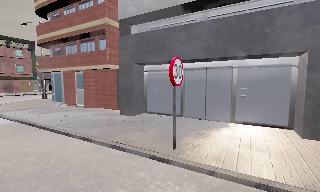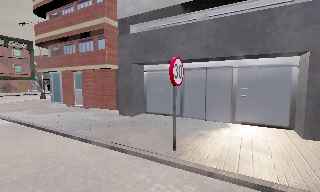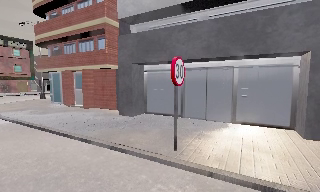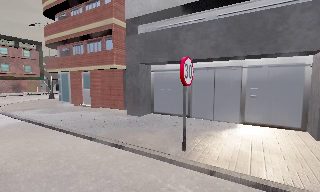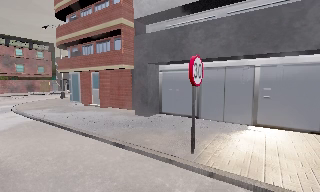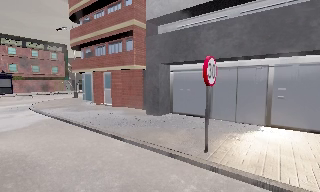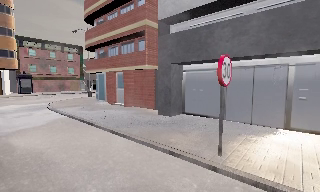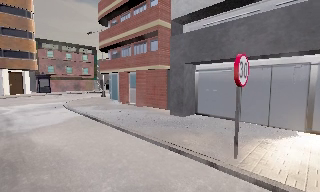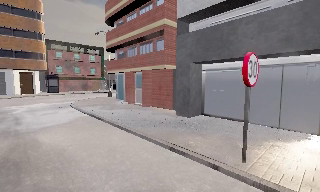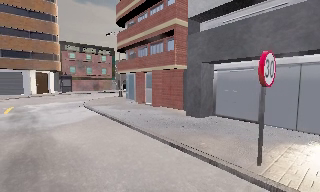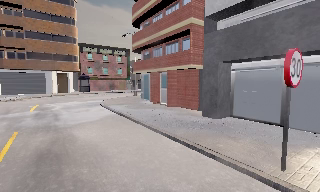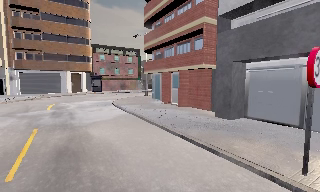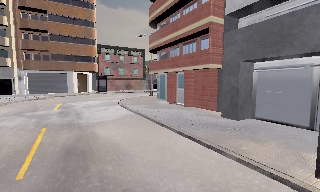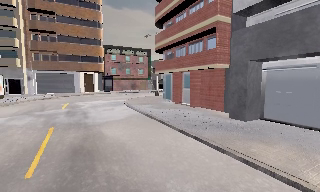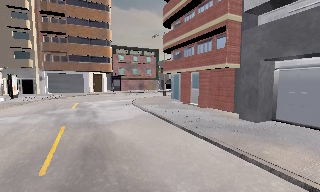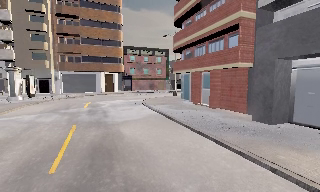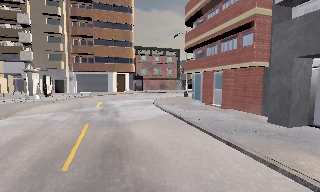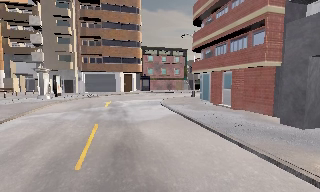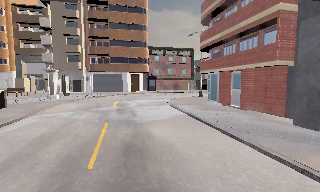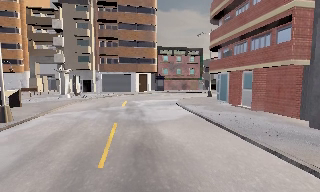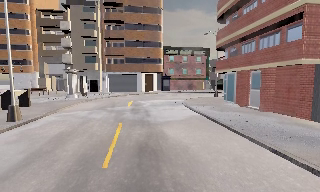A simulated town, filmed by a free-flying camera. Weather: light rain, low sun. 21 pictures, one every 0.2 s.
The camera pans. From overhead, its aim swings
counterclockwise.
The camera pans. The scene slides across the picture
to the right.
0.0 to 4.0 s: The camera swings to its left by about 55 degrees, and the scene slides to the right. It travels to its left and forward, about 1 m, so close, fixed things drift to the right.
The film runs forward here.
